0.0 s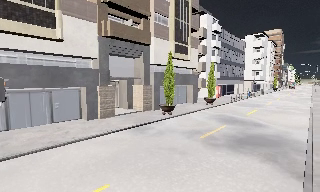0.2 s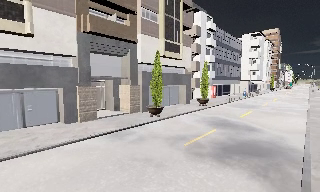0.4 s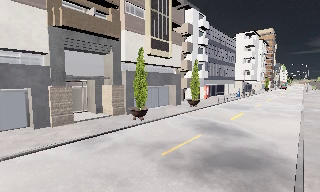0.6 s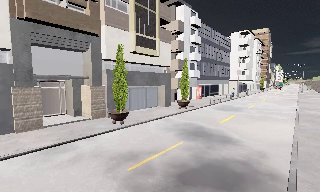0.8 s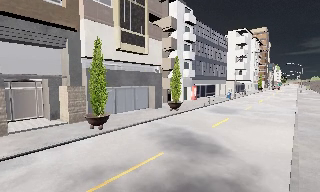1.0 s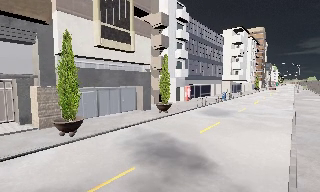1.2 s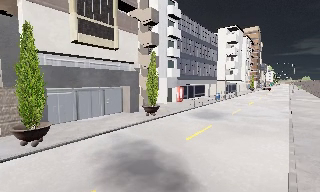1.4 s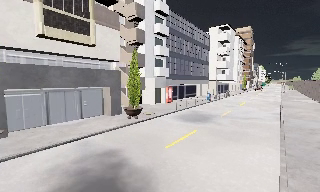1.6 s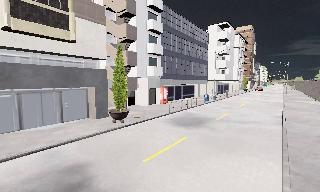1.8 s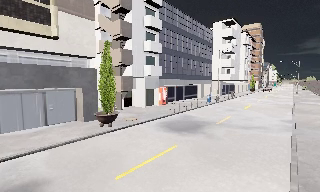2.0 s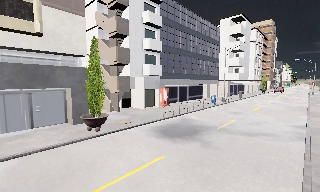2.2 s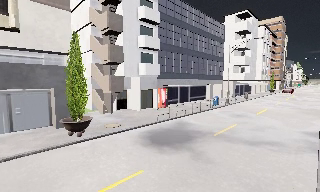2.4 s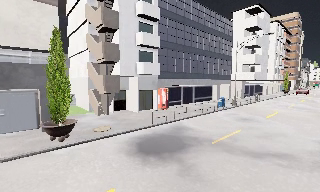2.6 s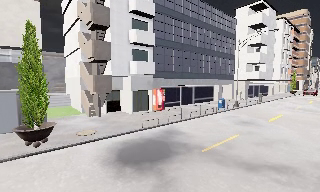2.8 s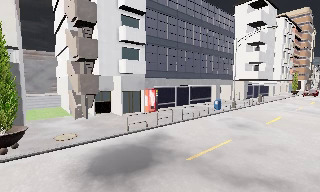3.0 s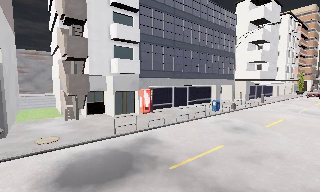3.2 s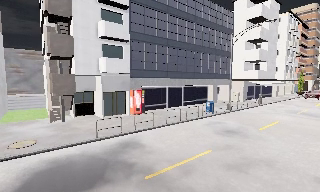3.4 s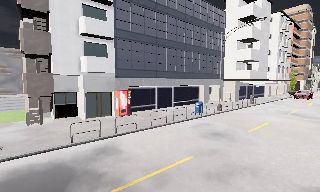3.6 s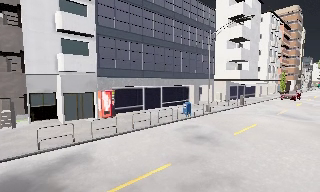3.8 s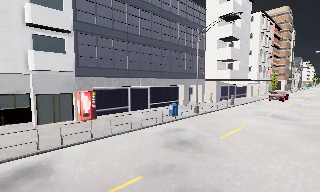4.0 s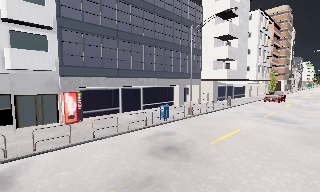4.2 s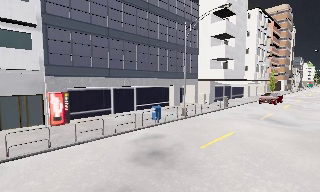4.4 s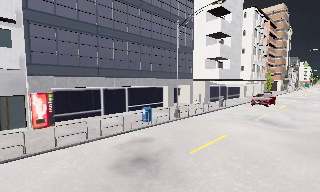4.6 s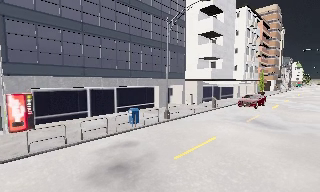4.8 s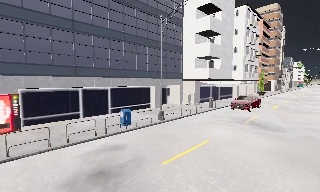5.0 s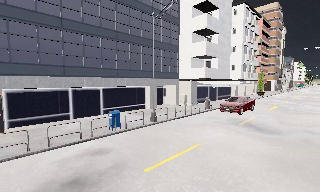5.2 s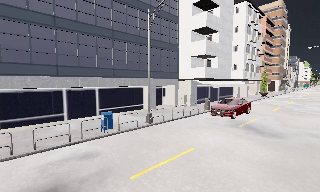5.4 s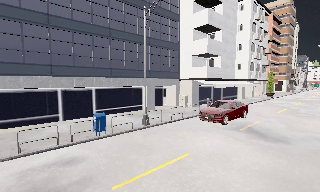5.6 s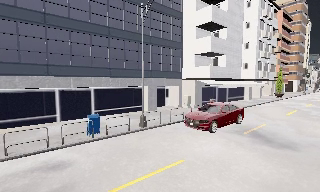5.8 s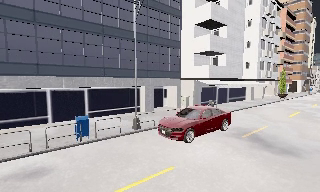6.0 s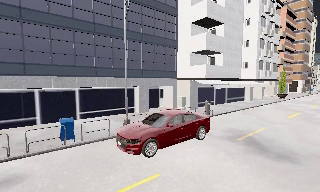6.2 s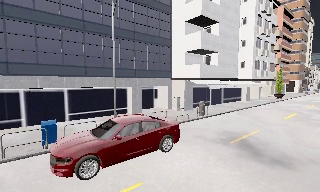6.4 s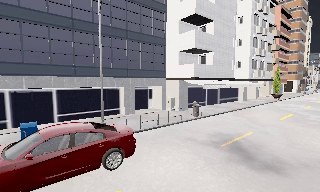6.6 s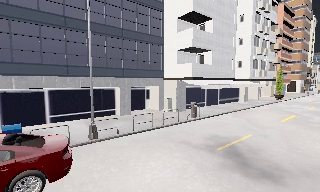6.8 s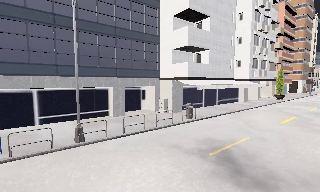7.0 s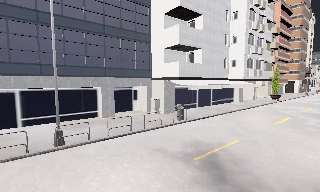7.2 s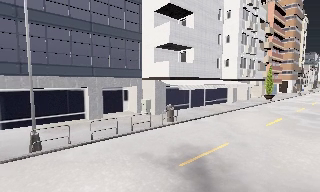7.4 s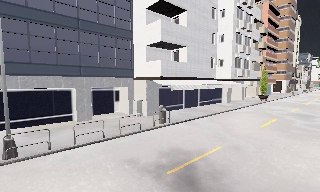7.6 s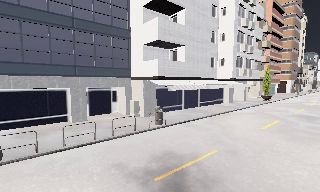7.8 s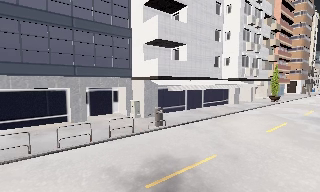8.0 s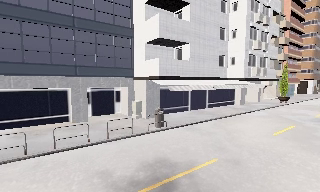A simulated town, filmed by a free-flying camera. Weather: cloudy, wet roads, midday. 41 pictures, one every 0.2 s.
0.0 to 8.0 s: The camera pans to its left, which is counterclockwise from overhead, by about 10 degrees. It travels to its right and forward, about 40 m, so close, fixed things drift to the left. It loses speed.
The film runs forward here.
